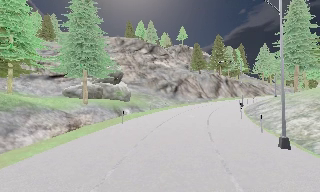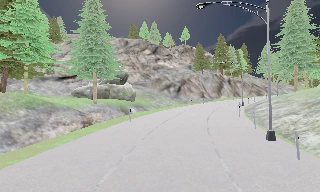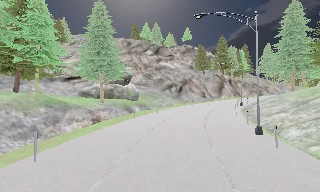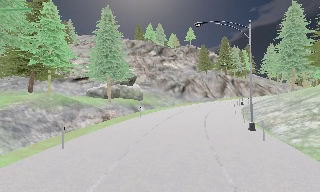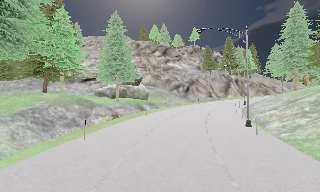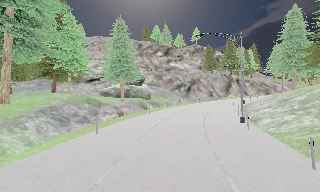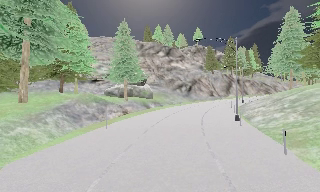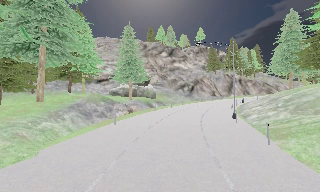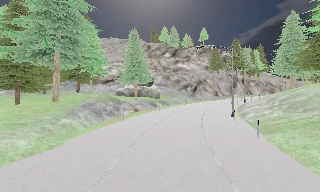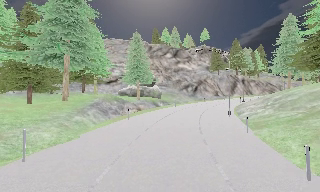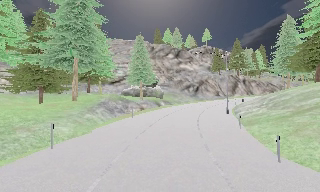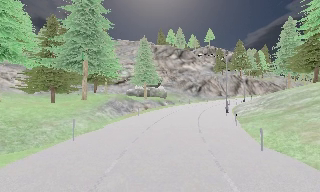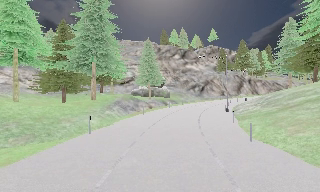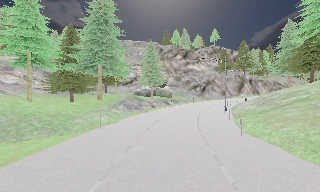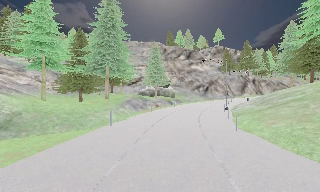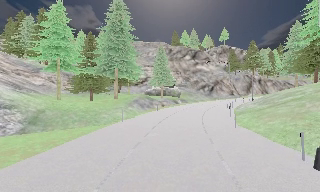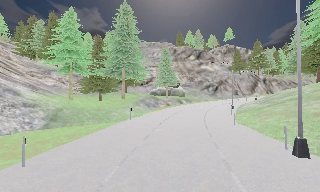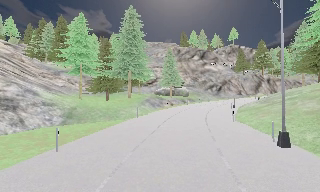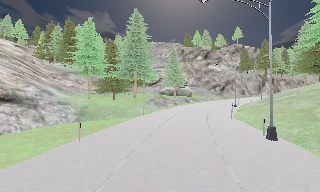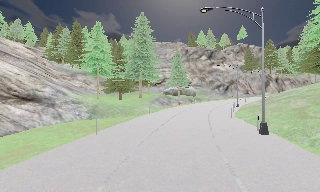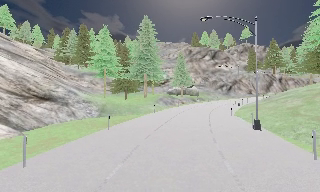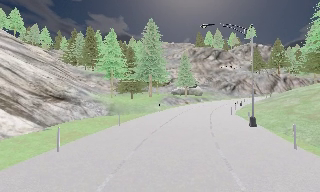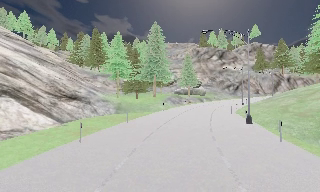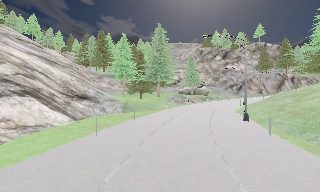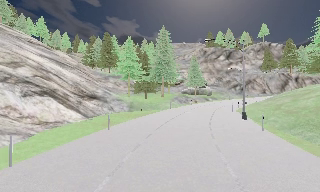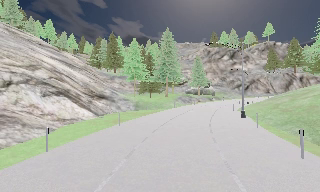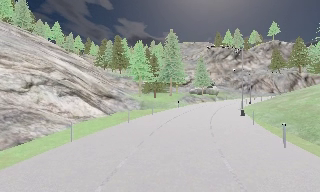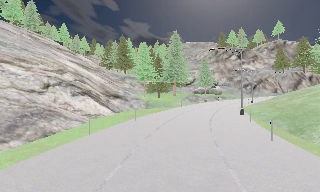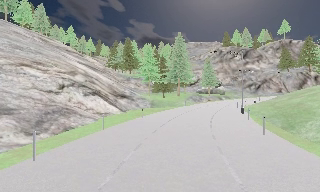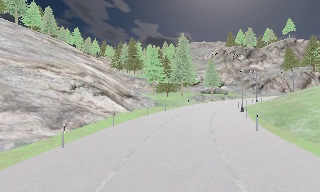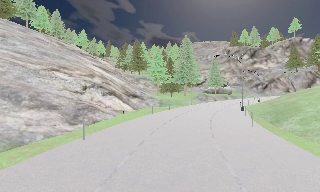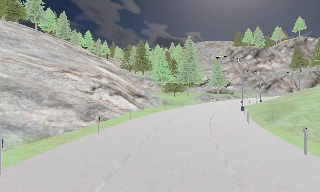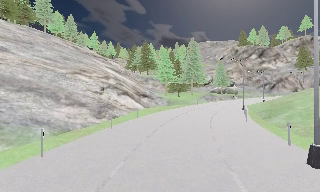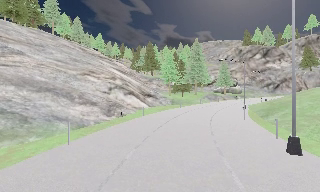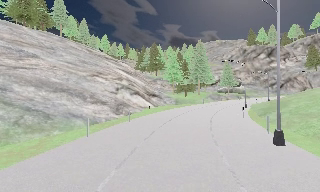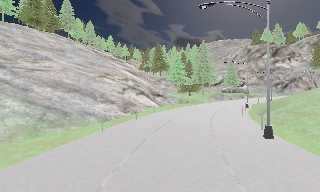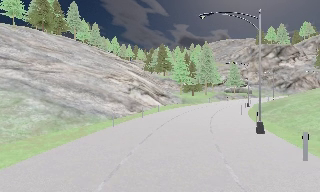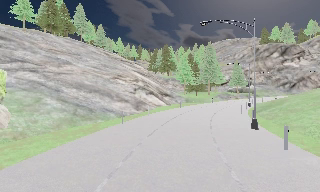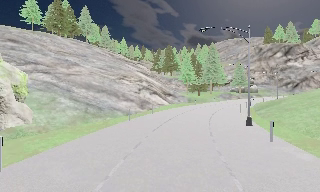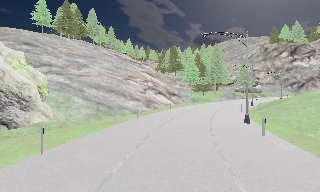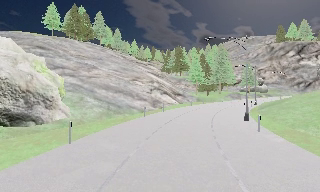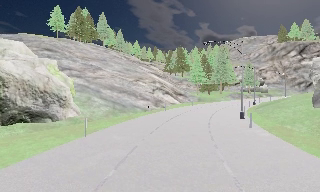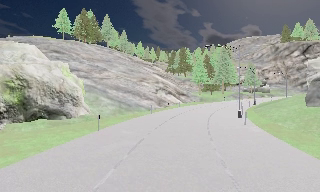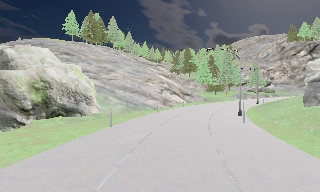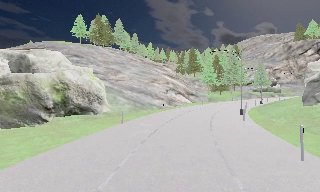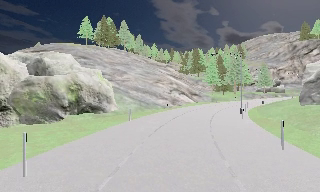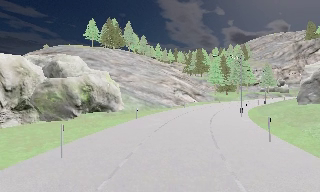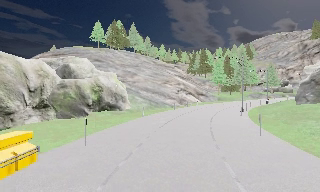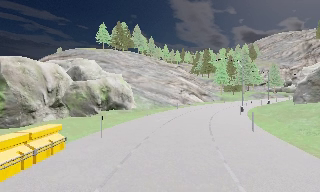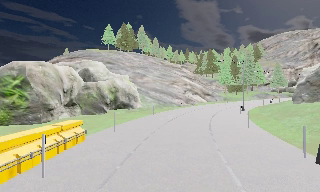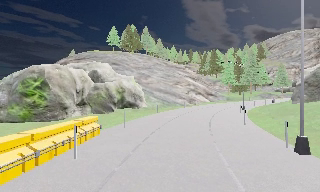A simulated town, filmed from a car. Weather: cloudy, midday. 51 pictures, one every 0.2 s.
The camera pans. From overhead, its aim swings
counterclockwise.
The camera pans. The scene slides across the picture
to the right.
0.0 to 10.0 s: The camera swings to its left by about 65 degrees, and the scene slides to the right. It travels backward, about 65 m.
The film runs backward here.
